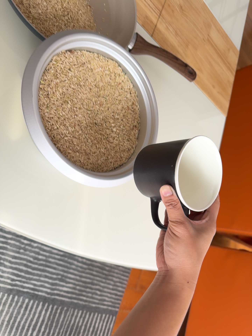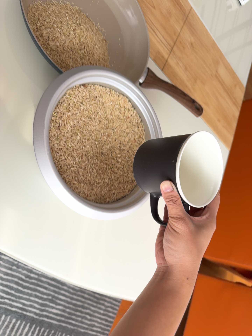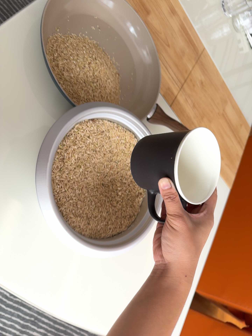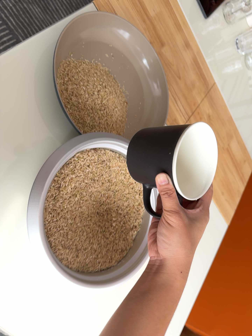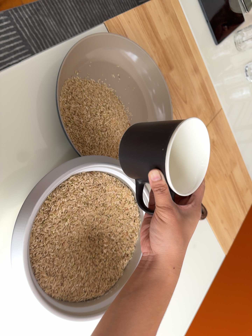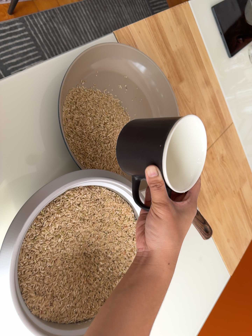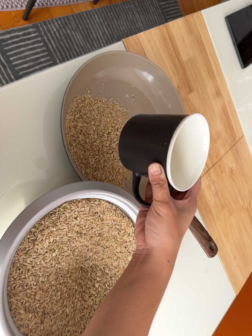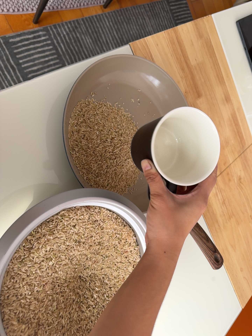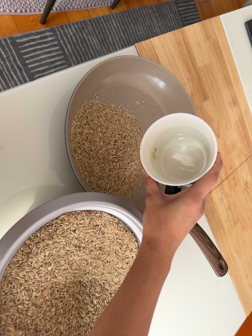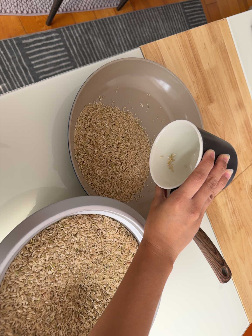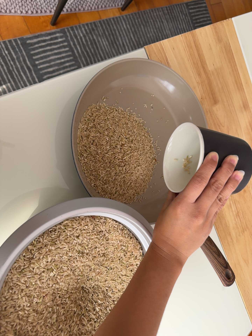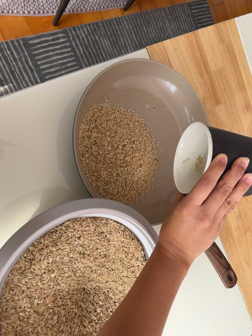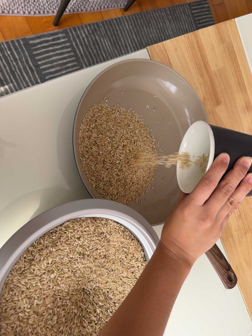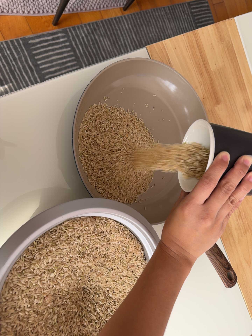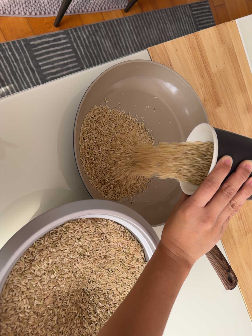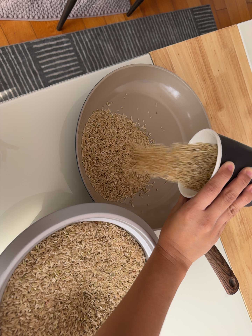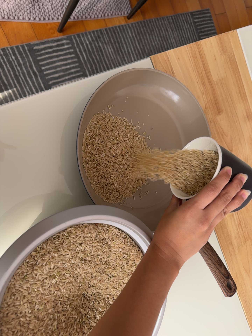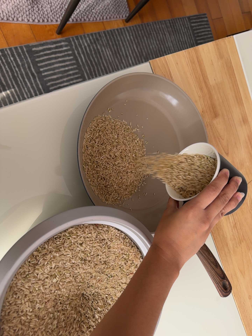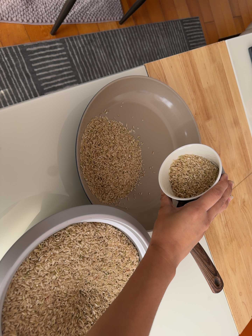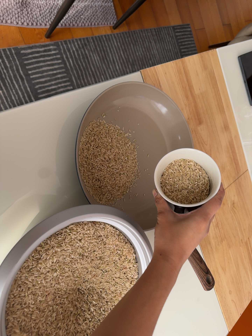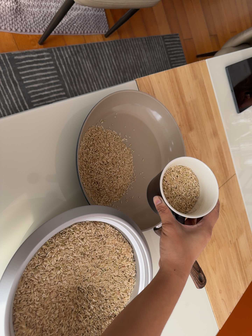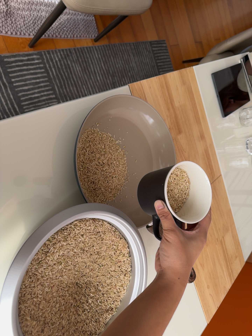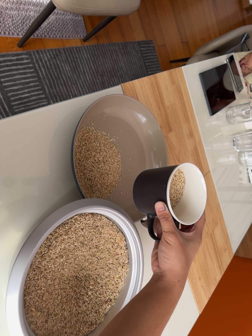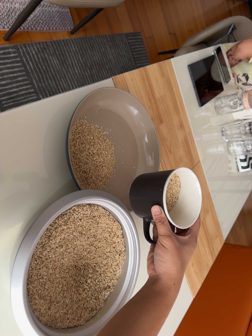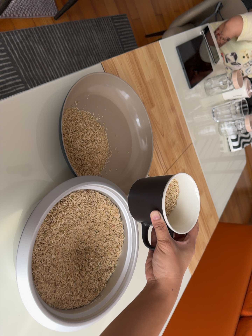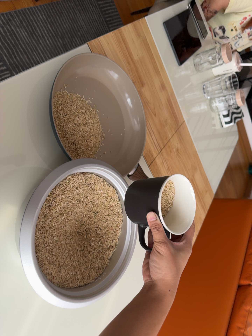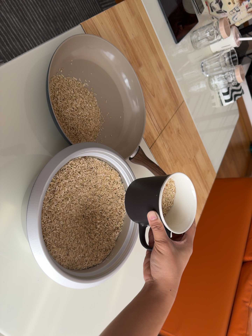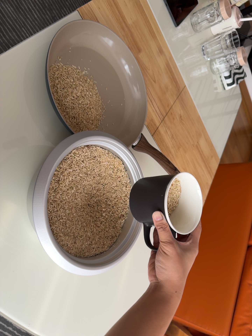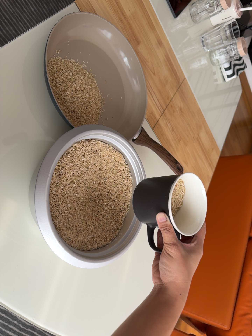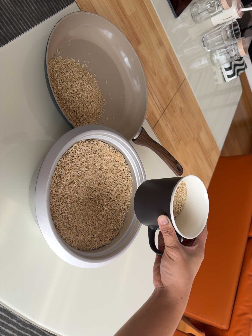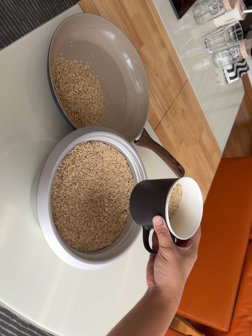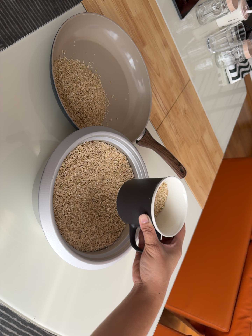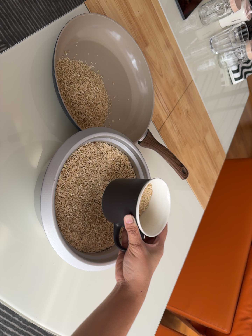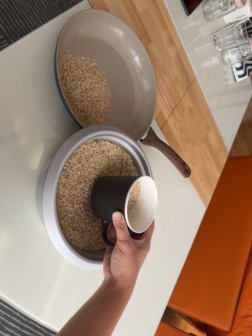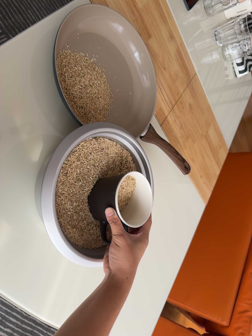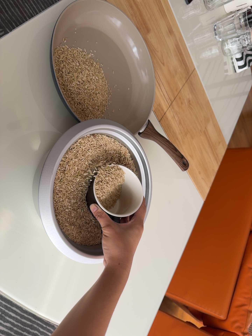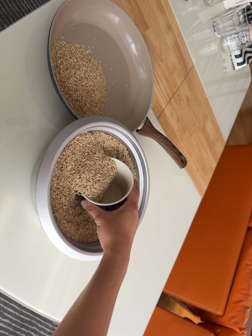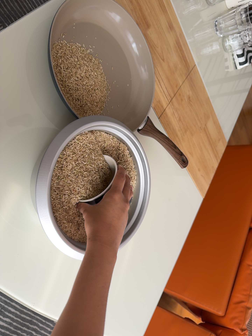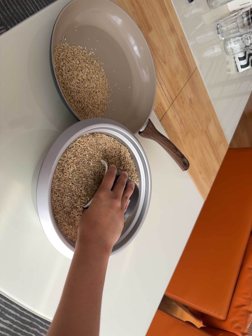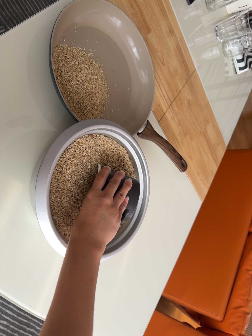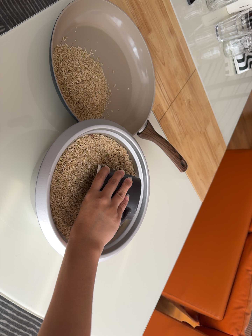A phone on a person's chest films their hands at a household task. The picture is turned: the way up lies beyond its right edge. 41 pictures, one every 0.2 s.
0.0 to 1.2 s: The camera travels toward the top of its view and forward, about 14 cm, so close, fixed things drift downward. Its aim tips toward the top of its view by about 15 degrees, and the scene shifts downward. It rolls about its line of sight by about 25 degrees, and the scene rotates clockwise.
1.2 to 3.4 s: The camera shifts only a little, or ends up much as it began.
3.4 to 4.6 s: The camera pans to its right by about 15 degrees. It travels backward and to its left, about 14 cm, so what stands in front gets smaller.
4.6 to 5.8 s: The camera's aim tips toward the bottom of its view by about 15 degrees, and the scene shifts upward. It rolls about its line of sight by about 15 degrees, and the scene rotates counterclockwise.
5.8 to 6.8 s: The camera shifts only a little, or ends up much as it began.
6.8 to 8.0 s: The camera keeps its place and its aim.
The film runs backward here.
